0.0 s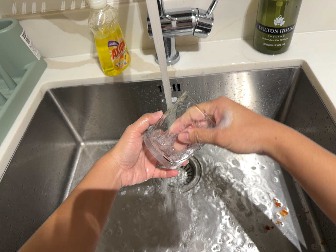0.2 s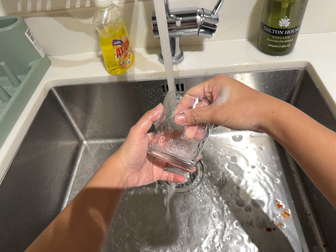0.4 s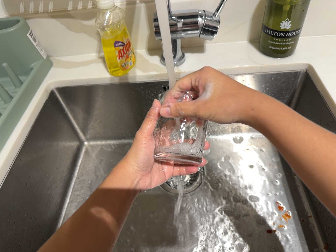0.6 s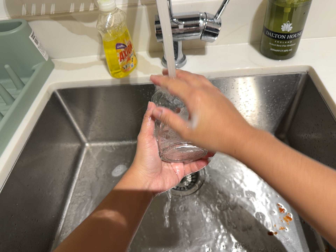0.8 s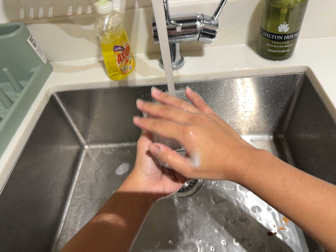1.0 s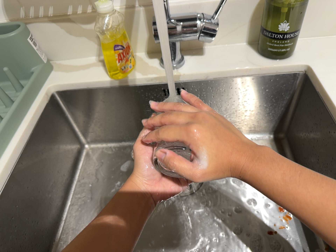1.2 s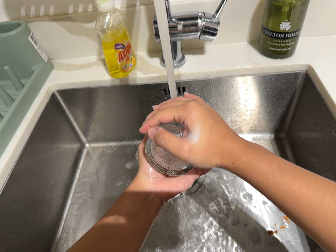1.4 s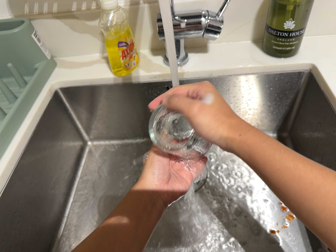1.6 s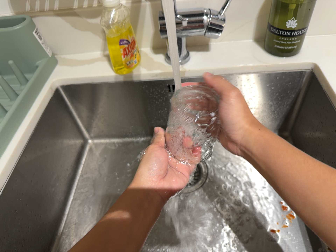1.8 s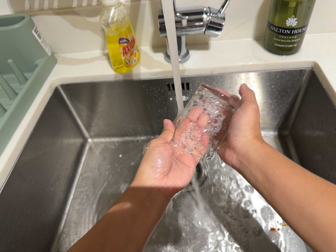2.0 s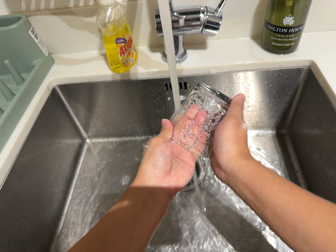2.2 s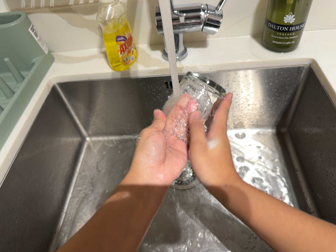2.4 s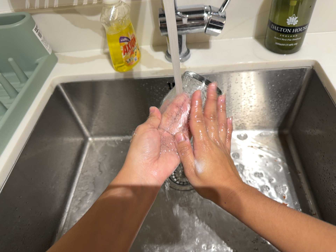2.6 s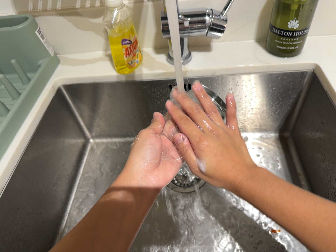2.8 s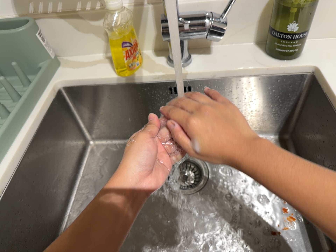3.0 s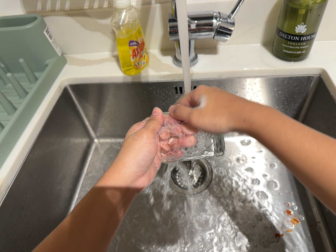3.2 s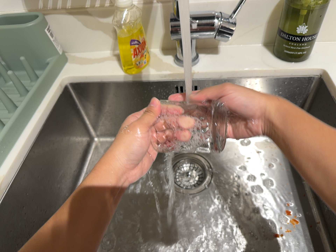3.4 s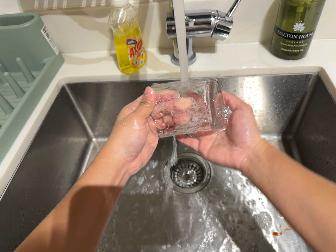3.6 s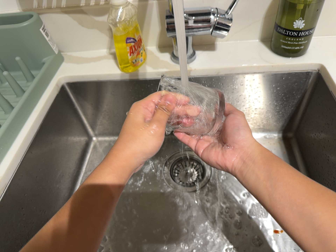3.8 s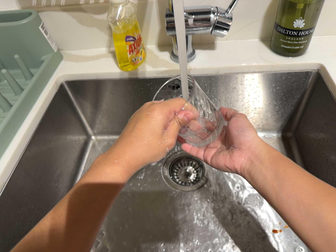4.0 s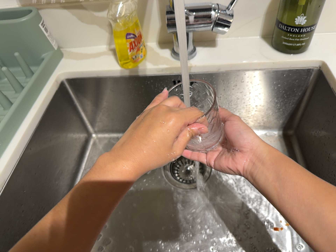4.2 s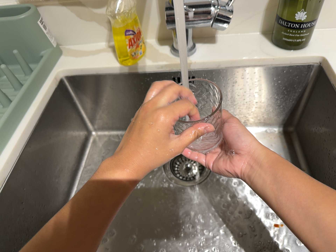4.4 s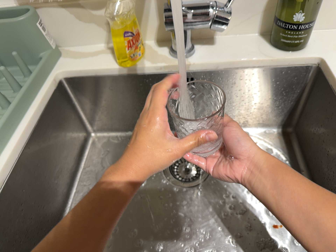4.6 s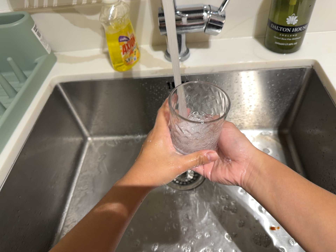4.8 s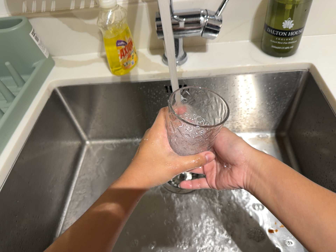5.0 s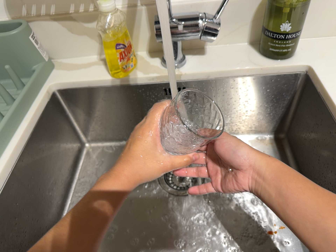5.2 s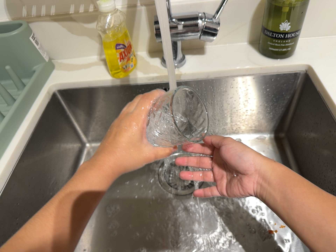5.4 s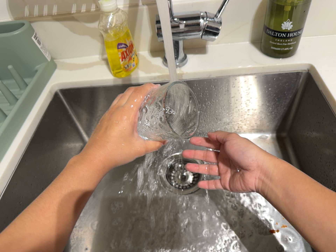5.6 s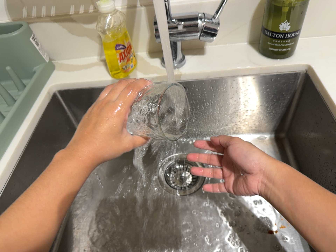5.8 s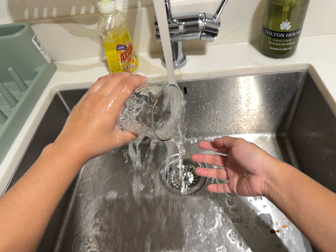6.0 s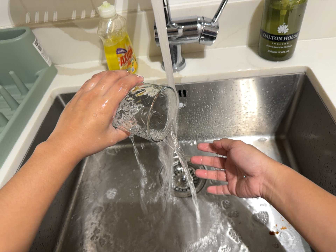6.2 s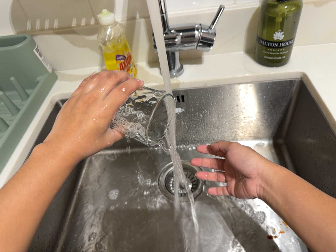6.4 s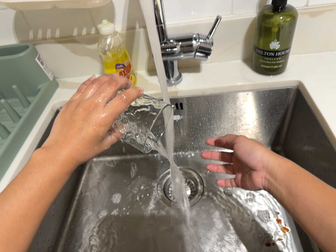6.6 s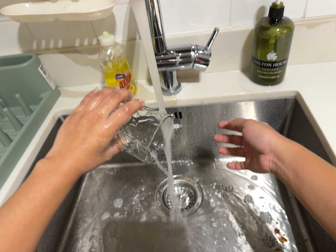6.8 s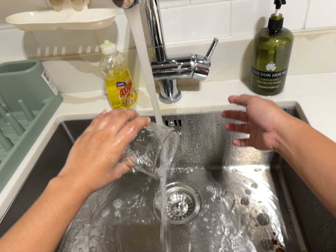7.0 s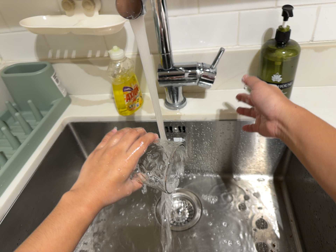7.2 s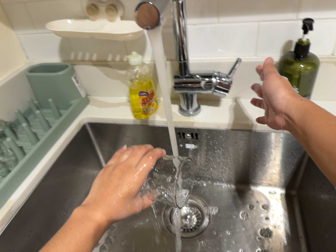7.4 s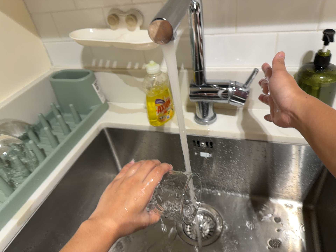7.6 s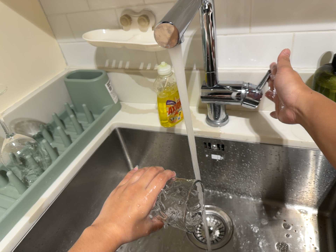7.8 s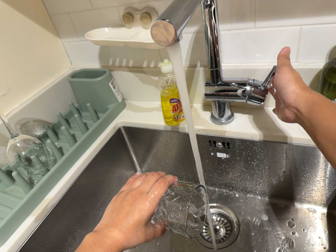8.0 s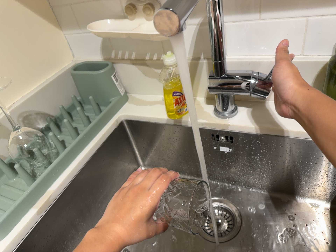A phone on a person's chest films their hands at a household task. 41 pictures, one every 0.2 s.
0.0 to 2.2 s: The camera keeps its place and its aim.
2.2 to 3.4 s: The camera shifts only a little, or ends up much as it began.
3.4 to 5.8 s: The camera shifts only a little, or ends up much as it began.
5.8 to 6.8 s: The camera shifts only a little, or ends up much as it began.
6.8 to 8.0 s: The camera pans to its left by about 15 degrees. It rolls about its line of sight by about 10 degrees, and the scene rotates clockwise.
The film runs forward here.
